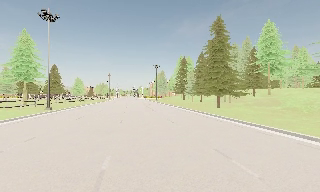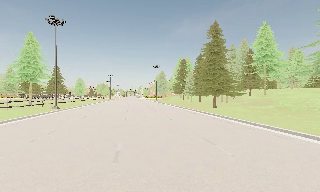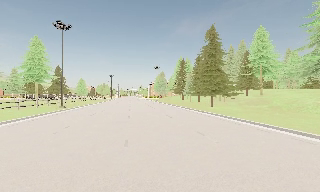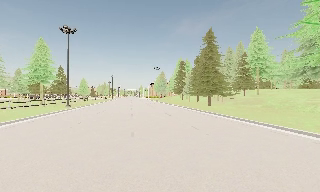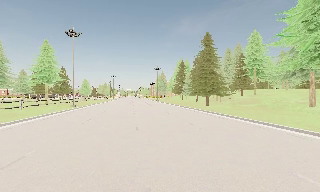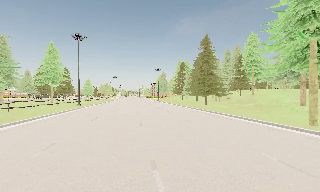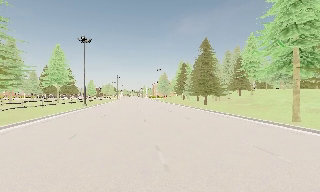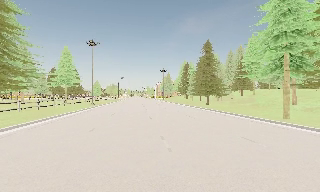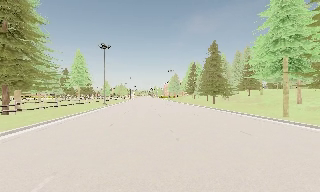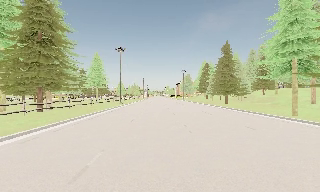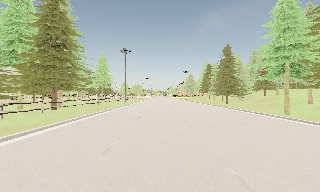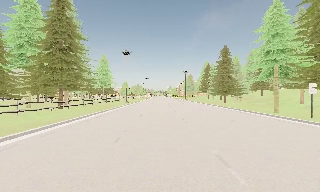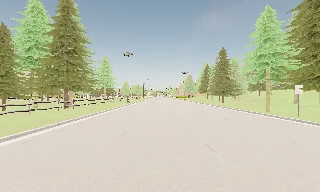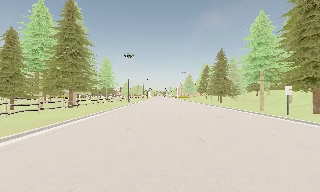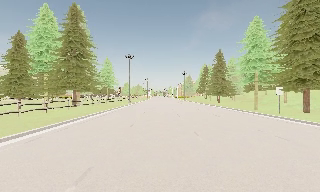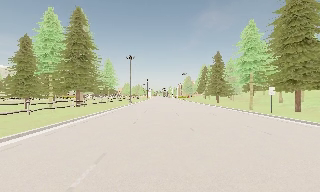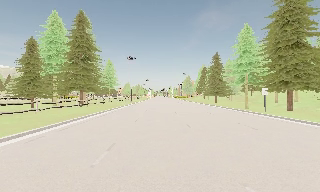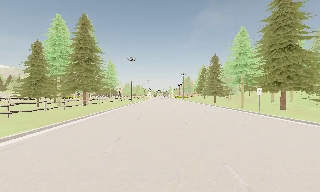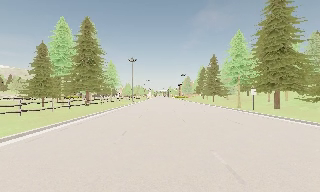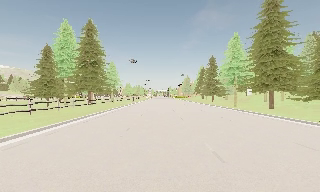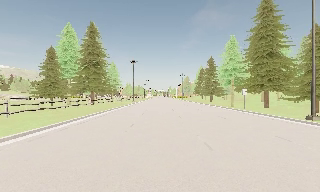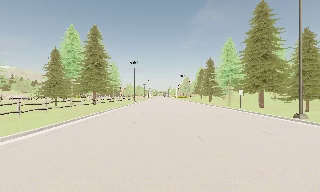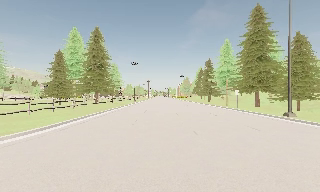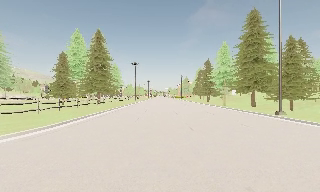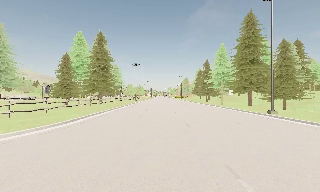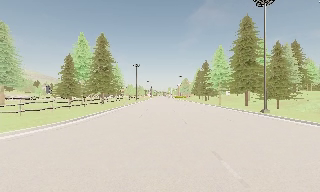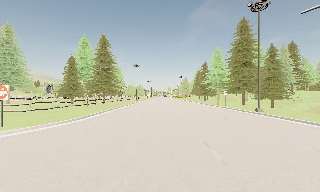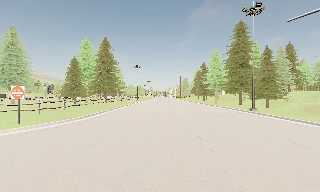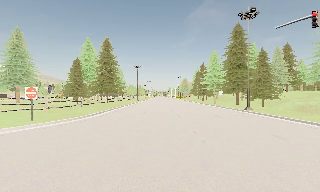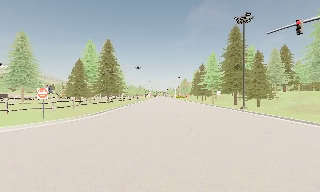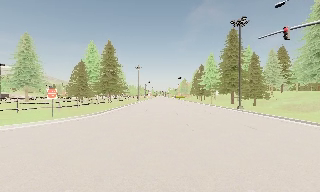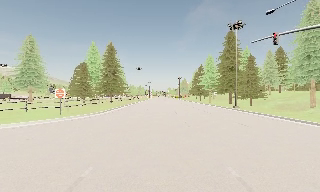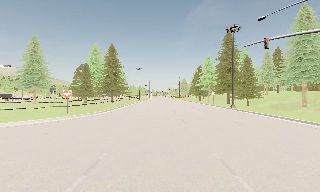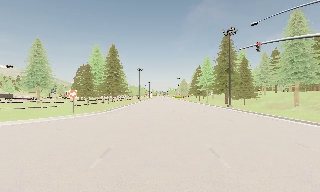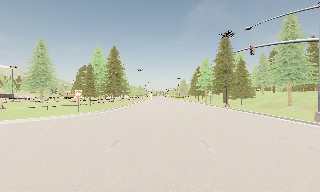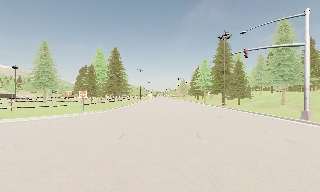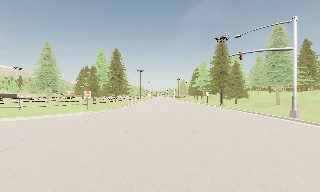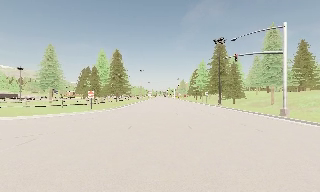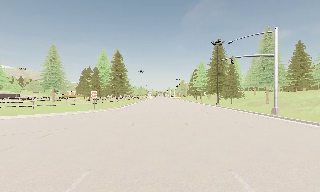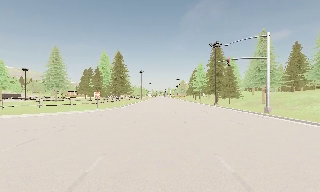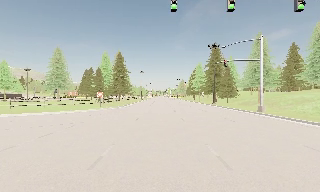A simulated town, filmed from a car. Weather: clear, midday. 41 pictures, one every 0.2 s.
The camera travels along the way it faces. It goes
backward.
0.0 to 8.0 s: The camera pans to its left, which is counterclockwise from overhead, by about 10 degrees. It travels backward, about 45 m, so what stands in front gets smaller.
The film runs backward here.
